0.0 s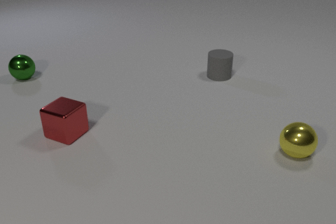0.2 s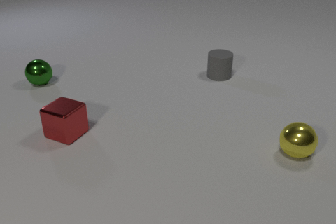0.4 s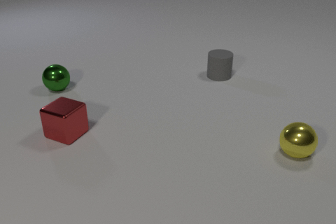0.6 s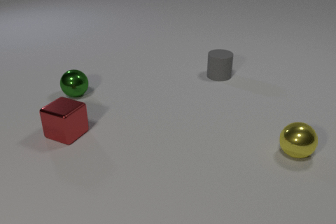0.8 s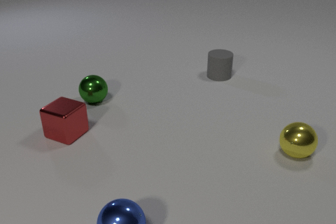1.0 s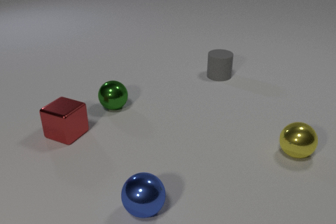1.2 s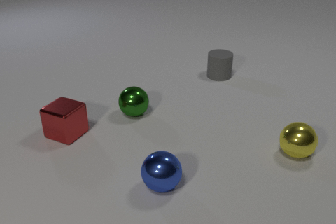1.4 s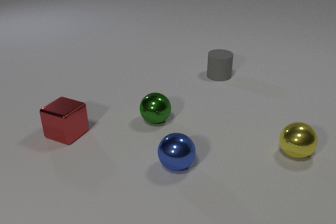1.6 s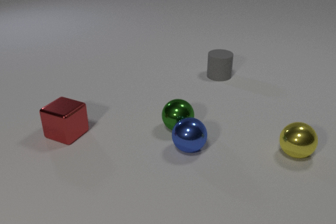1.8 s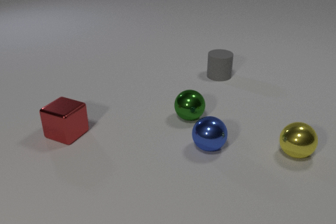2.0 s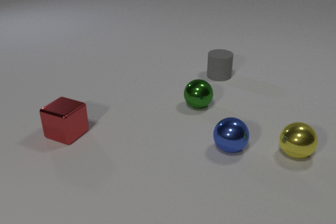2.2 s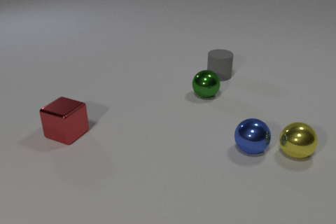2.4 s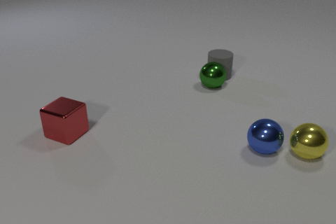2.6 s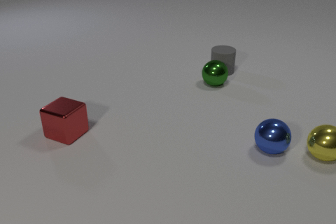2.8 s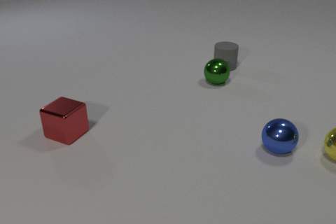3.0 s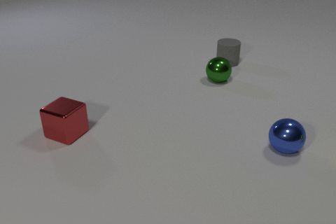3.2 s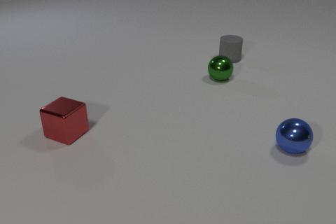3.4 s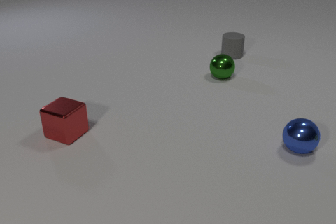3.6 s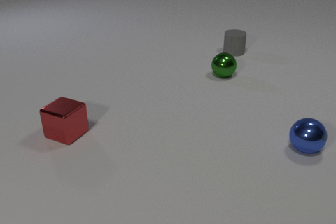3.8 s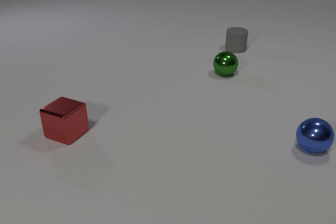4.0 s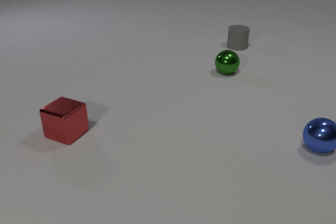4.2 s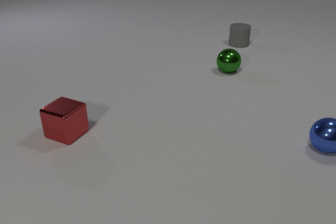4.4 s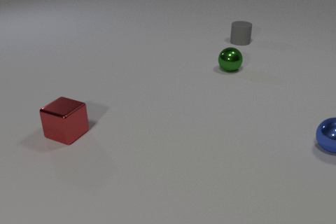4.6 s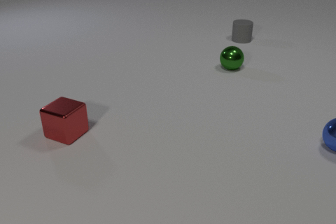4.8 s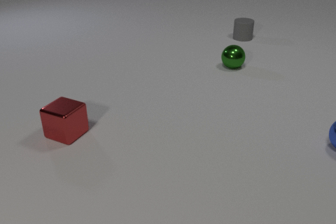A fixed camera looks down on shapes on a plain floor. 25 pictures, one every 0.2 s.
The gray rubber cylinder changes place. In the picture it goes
away from the camera.
The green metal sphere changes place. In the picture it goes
to the right.
0.0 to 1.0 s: The blue metal sphere comes in at the bottom edge, rolls away from the camera and to the right. The green metal sphere rolls toward the camera and to the right.
1.0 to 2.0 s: The blue metal sphere rolls away from the camera and to the right. The green metal sphere rolls to the right. The blue metal sphere and the green metal sphere collide.
2.0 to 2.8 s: The blue metal sphere rolls to the right. The green metal sphere rolls away from the camera. The gray rubber cylinder slides away from the camera. The yellow metal sphere rolls to the right. The blue metal sphere and the yellow metal sphere collide. The green metal sphere and the gray rubber cylinder collide.
2.8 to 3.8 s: The blue metal sphere rolls to the right. The green metal sphere rolls away from the camera. The gray rubber cylinder slides away from the camera. The yellow metal sphere rolls to the right, leaves at the right edge.
3.8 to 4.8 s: The blue metal sphere rolls to the right and away from the camera. The green metal sphere rolls away from the camera. The gray rubber cylinder slides away from the camera.
How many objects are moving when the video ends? 3.
How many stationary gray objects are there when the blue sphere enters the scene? 1.
What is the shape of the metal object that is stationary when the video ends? cube.
